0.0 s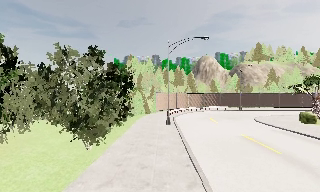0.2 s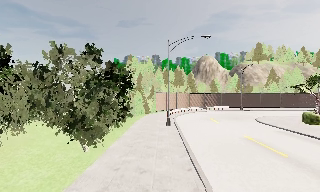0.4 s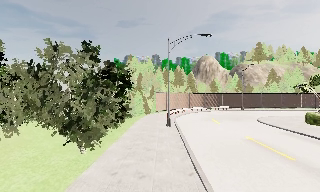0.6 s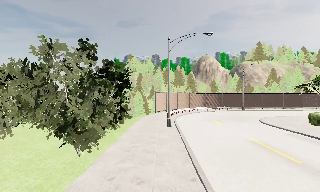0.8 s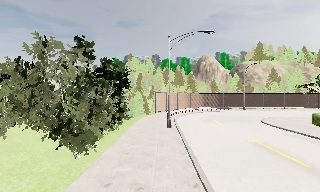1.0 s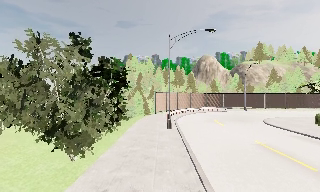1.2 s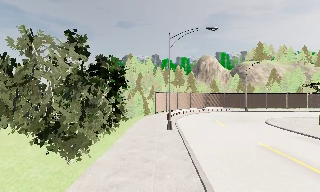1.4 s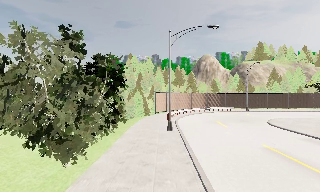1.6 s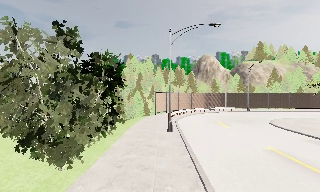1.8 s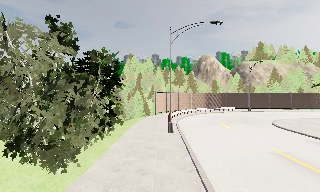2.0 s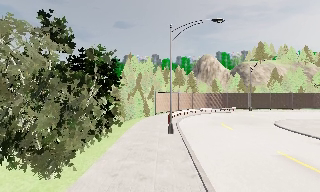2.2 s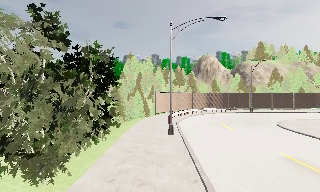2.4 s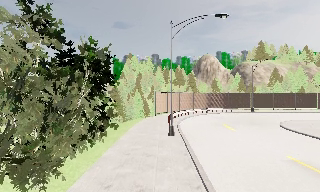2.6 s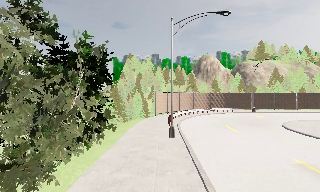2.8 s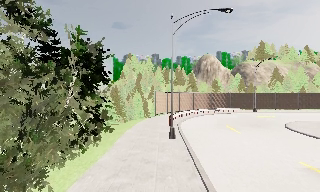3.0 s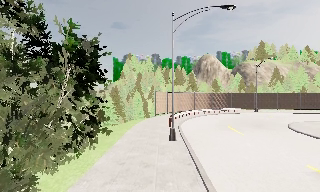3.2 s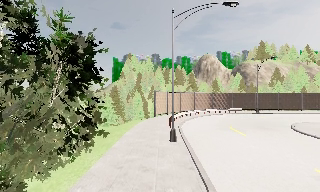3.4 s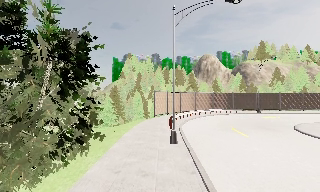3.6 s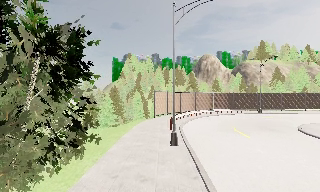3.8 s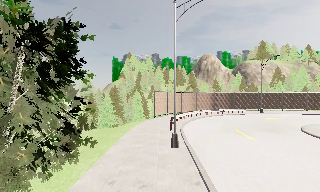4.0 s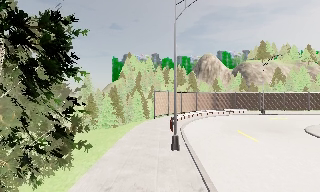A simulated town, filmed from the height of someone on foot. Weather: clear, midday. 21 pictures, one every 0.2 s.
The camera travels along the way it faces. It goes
forward.
0.0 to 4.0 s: The camera travels forward, about 7 m, so what stands in front looms larger.
The film runs forward here.
